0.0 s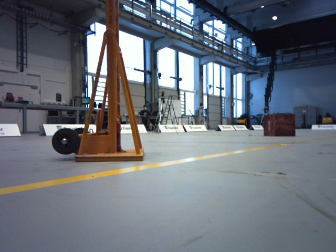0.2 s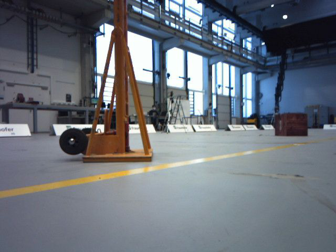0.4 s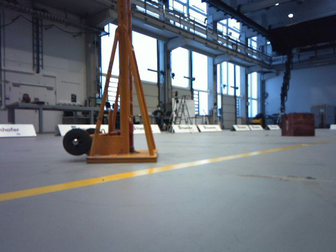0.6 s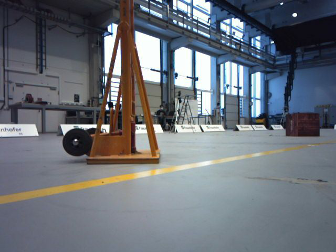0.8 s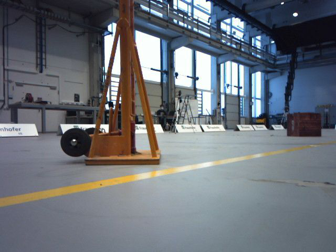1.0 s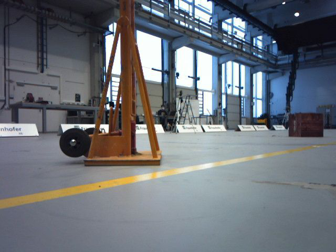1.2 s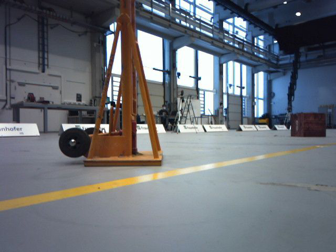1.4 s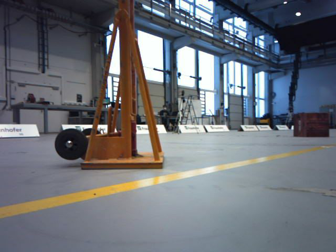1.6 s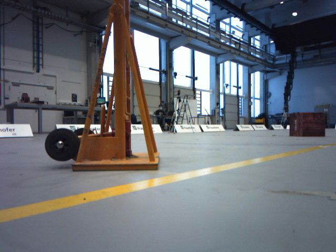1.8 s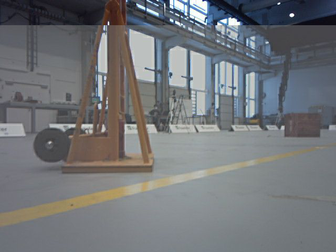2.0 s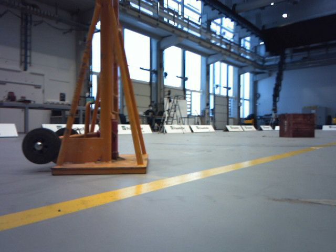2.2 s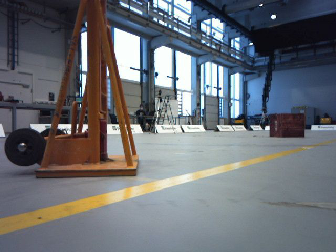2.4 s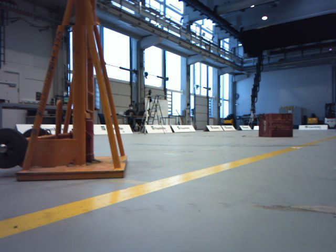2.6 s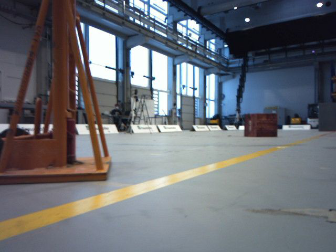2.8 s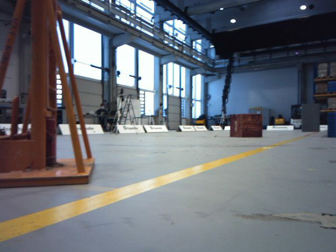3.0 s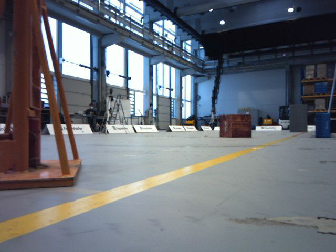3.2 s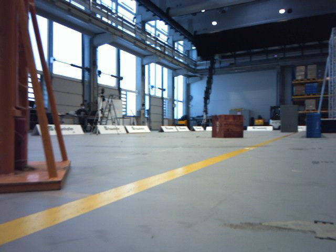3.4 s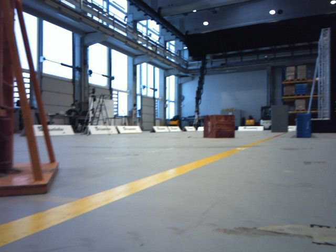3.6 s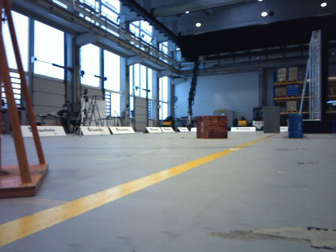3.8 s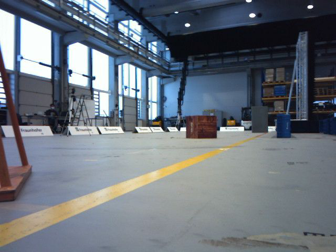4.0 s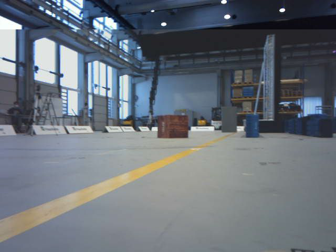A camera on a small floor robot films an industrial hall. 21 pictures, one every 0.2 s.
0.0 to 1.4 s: The camera travels forward, about 0.3 m, so what stands in front looms larger.
1.4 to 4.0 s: The camera pans to its right, which is clockwise from overhead, by about 30 degrees. It travels forward, about 0.5 m, so what stands in front looms larger.
The film runs forward here.
